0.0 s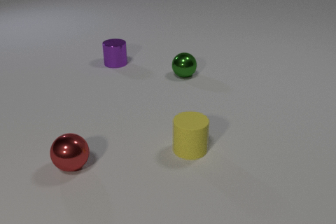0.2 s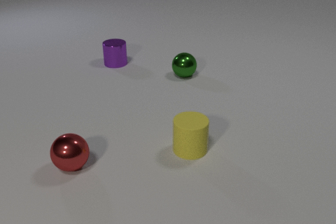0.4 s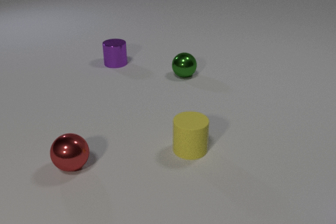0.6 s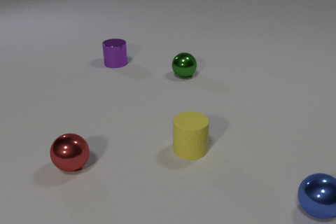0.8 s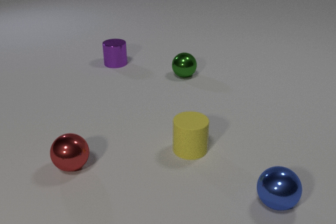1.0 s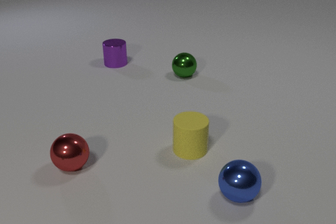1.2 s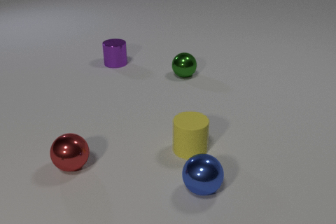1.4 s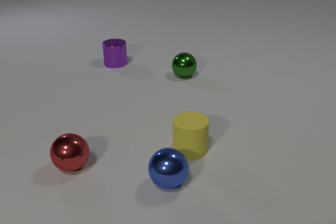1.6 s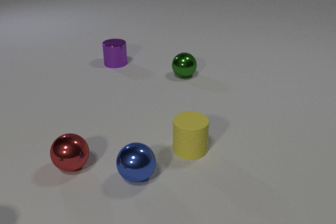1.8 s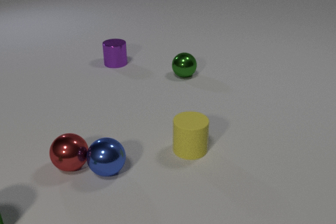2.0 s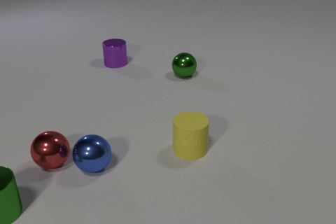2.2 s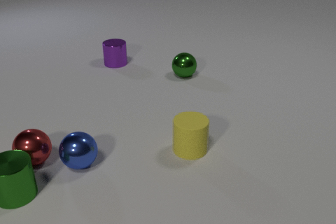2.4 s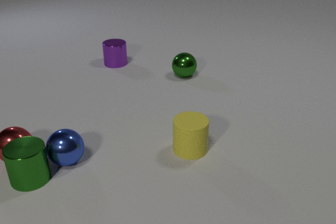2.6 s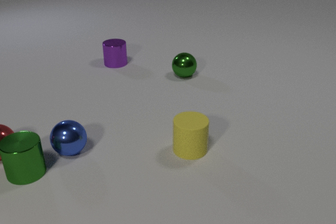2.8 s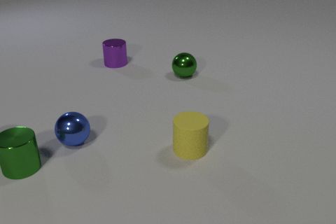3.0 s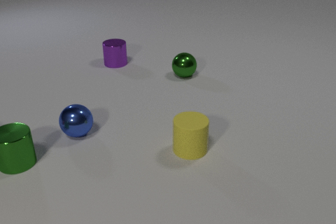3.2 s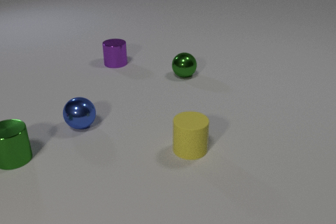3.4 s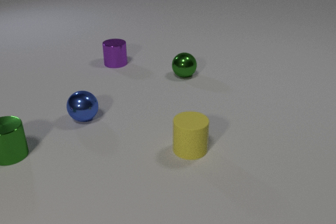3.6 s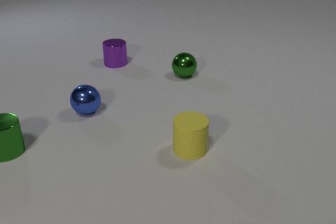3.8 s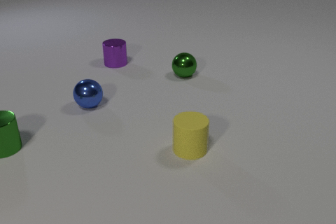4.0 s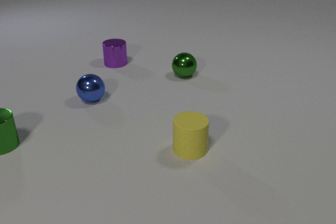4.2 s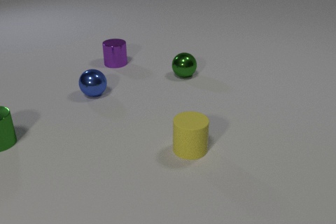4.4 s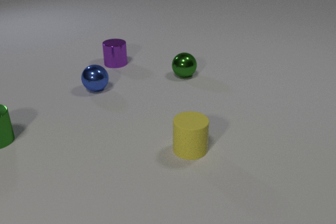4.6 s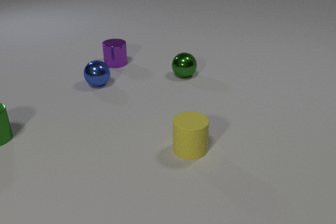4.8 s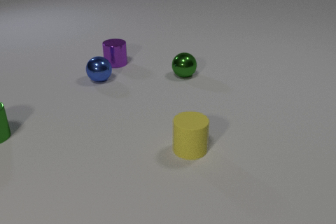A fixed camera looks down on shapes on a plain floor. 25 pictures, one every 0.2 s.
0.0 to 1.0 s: The blue metal sphere comes in at the right edge, rolls to the left.
1.0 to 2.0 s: The blue metal sphere rolls to the left. The red metal sphere rolls to the left and away from the camera. The green metal cylinder comes in at the left edge, slides away from the camera and to the right. The blue metal sphere and the red metal sphere collide.
2.0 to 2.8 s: The blue metal sphere rolls away from the camera. The red metal sphere rolls to the left and away from the camera. The green metal cylinder slides away from the camera. The red metal sphere and the green metal cylinder collide. The blue metal sphere and the green metal cylinder collide.
2.8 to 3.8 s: The blue metal sphere rolls away from the camera. The green metal cylinder slides away from the camera.
3.8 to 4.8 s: The blue metal sphere rolls away from the camera. The green metal cylinder slides away from the camera.
Are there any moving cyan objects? no.
Are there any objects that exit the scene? yes.
What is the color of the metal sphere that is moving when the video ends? blue.
